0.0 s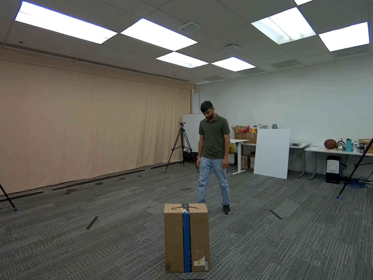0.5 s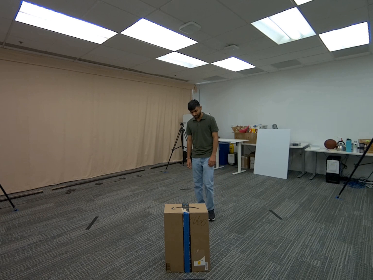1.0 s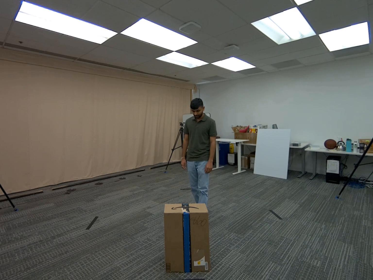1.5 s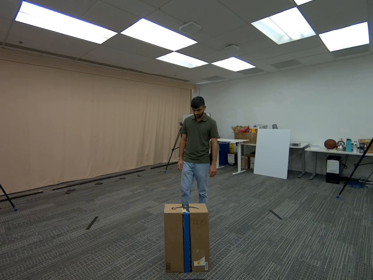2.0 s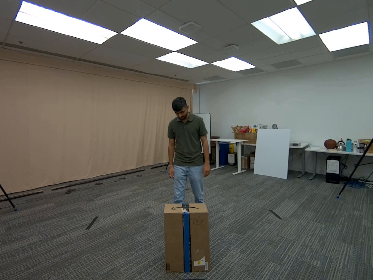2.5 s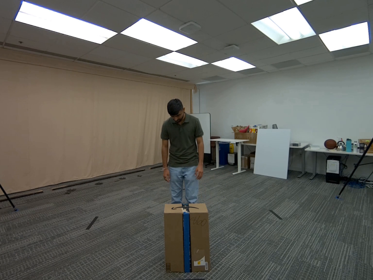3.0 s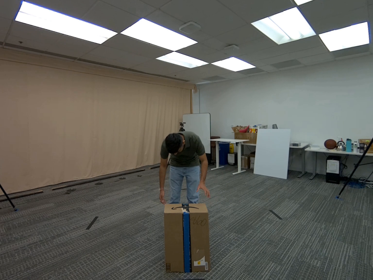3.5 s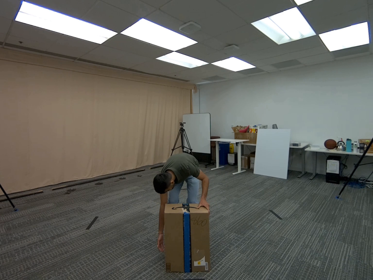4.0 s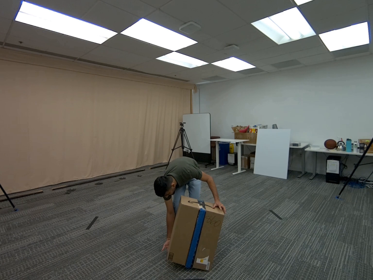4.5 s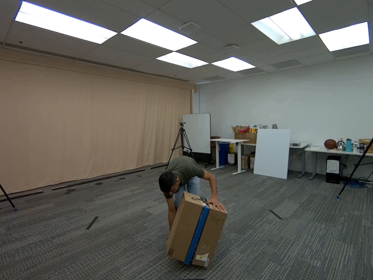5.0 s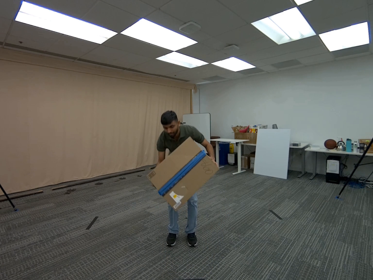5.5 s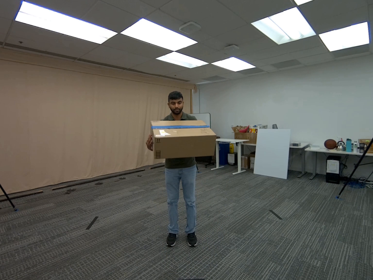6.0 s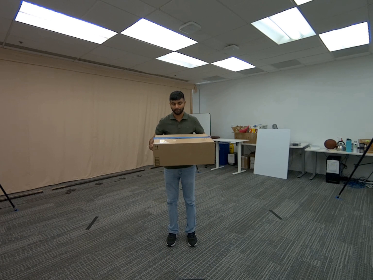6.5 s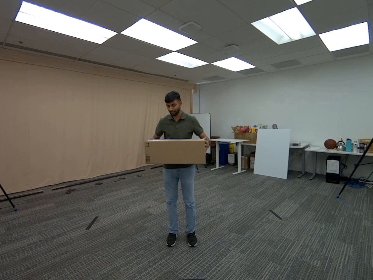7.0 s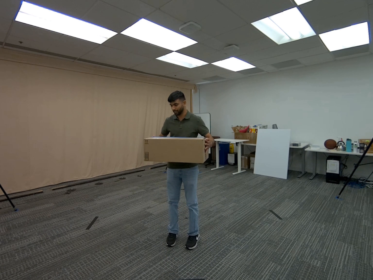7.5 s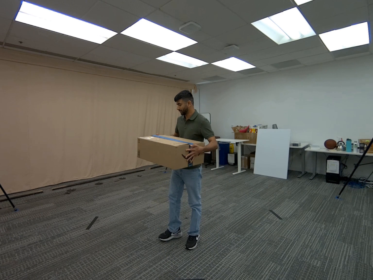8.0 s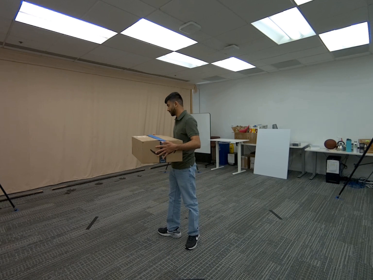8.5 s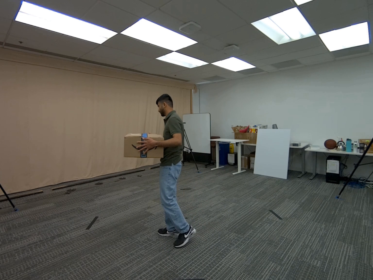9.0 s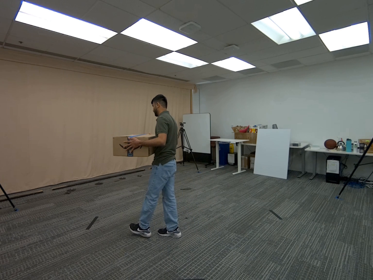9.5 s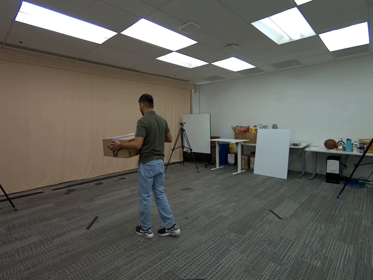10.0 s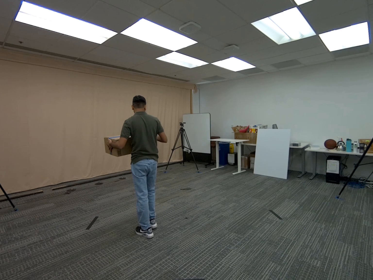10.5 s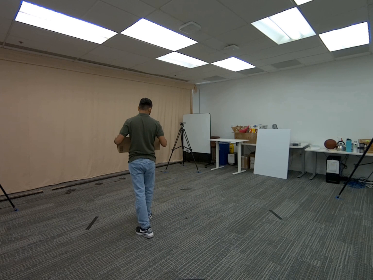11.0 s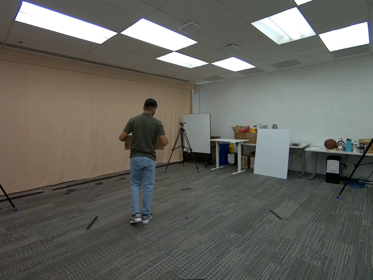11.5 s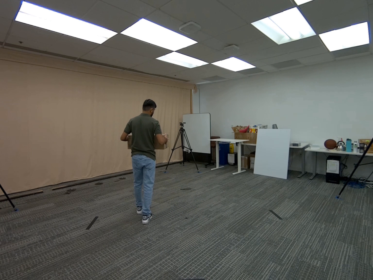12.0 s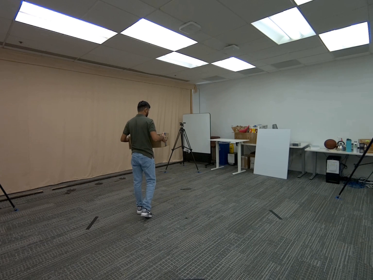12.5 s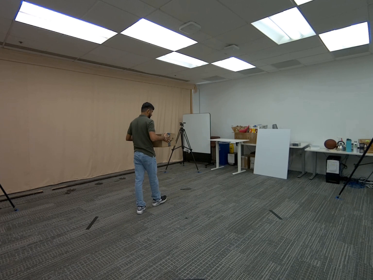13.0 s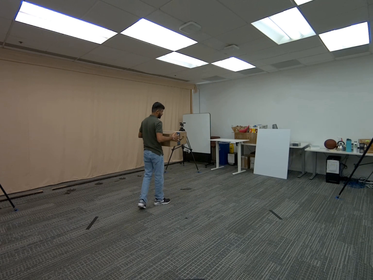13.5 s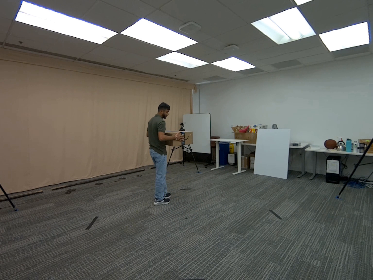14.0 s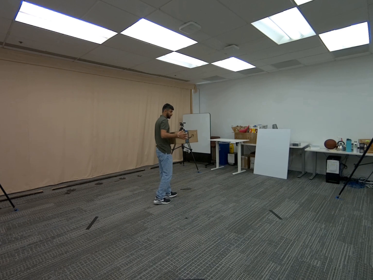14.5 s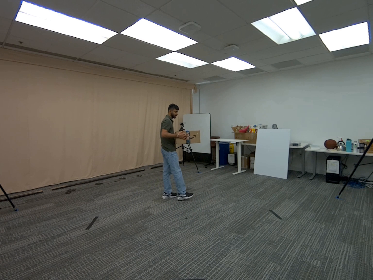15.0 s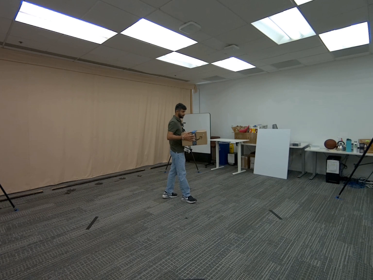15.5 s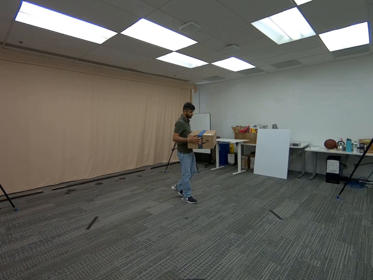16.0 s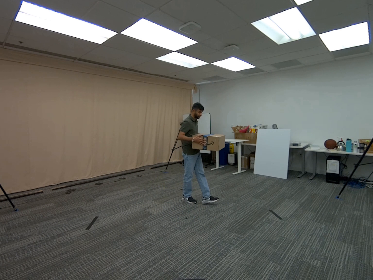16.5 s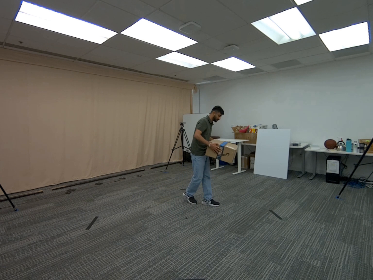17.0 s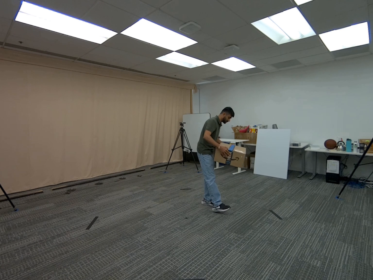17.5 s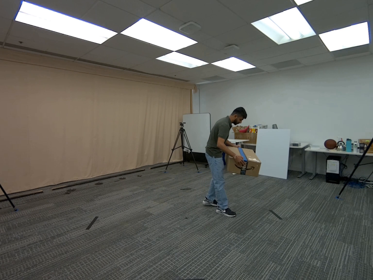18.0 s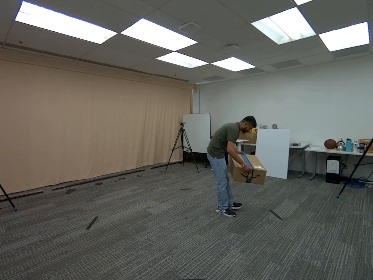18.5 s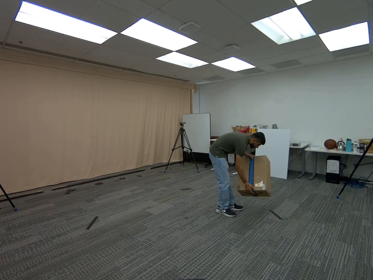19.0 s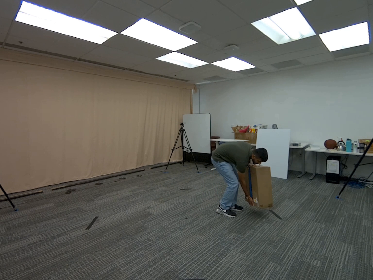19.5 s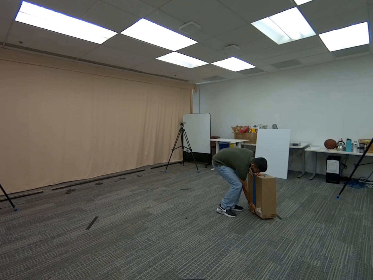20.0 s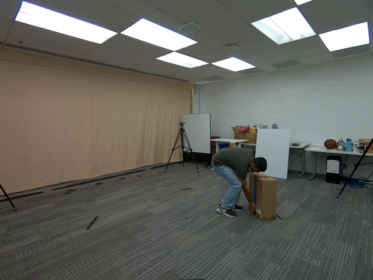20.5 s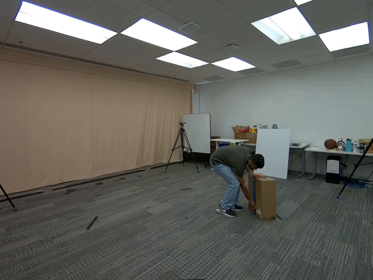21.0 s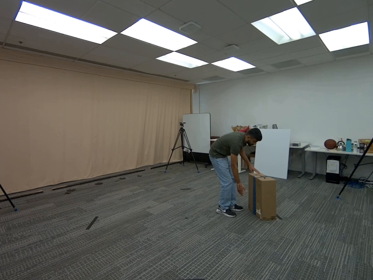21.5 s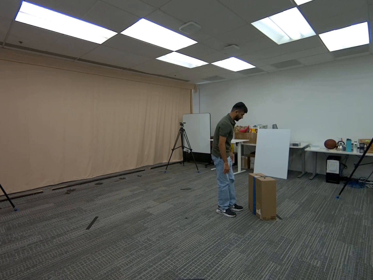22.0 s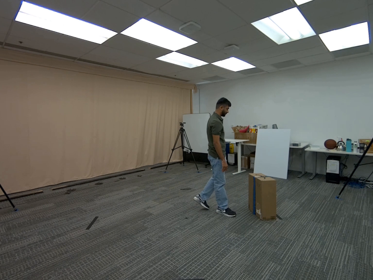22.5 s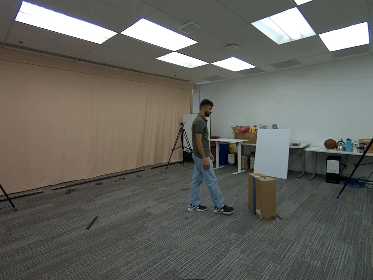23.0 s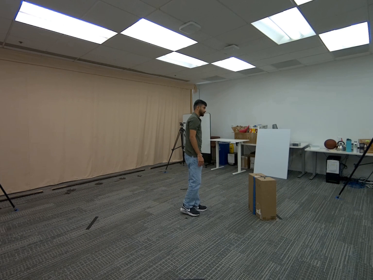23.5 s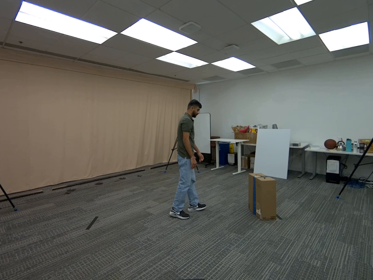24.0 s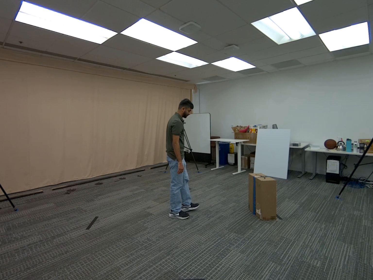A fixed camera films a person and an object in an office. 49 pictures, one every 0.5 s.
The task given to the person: Pick up the big brown cardboard box from the ground and place it back on the ground.
